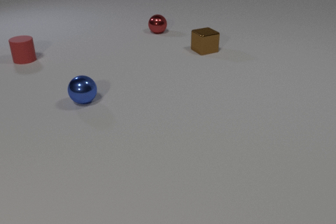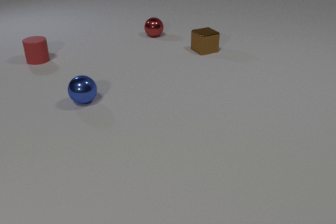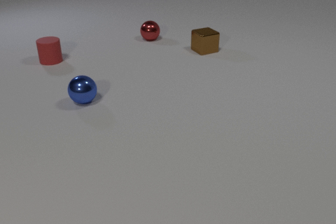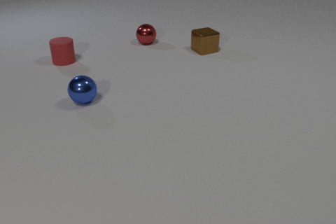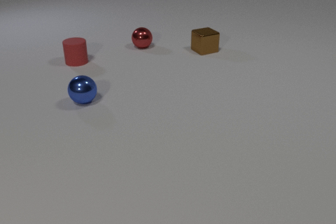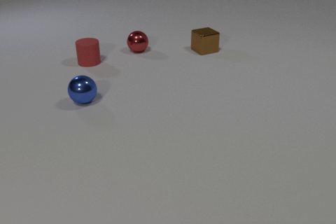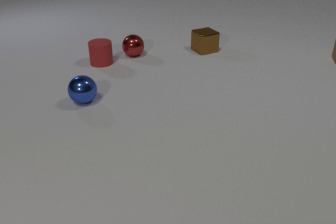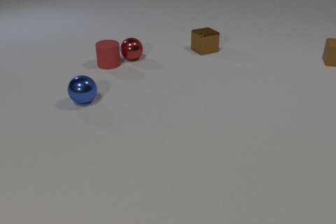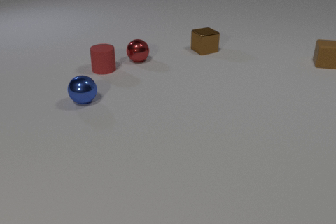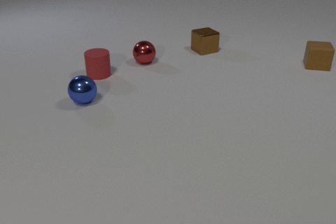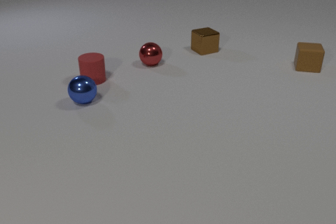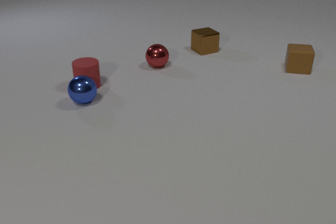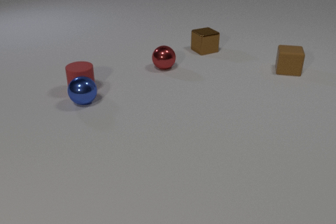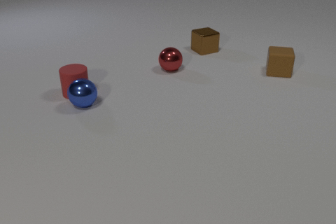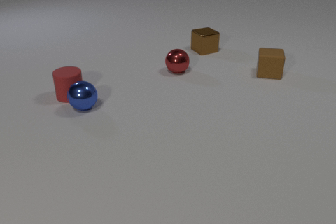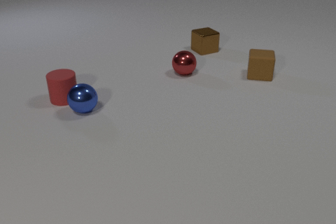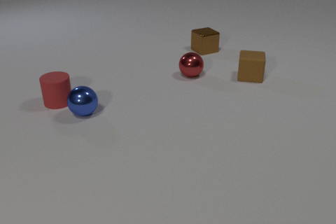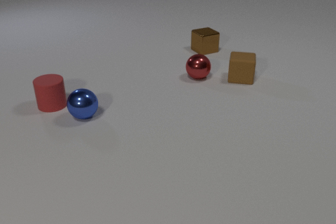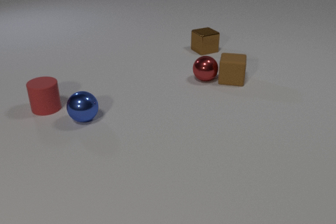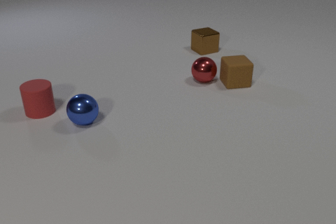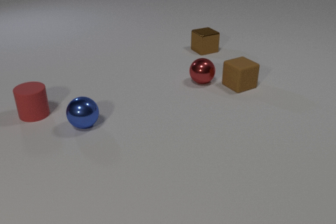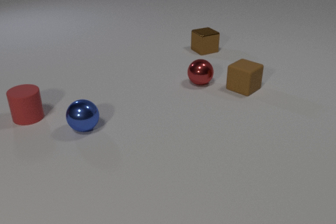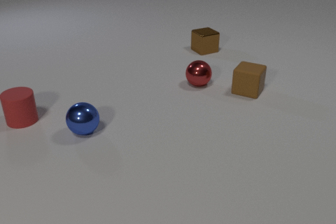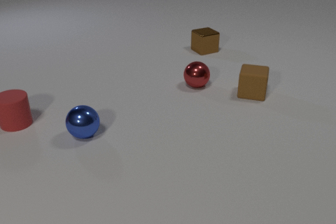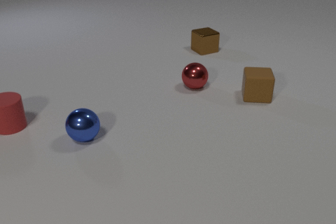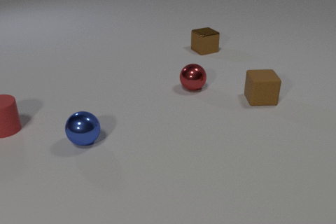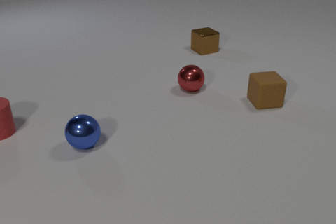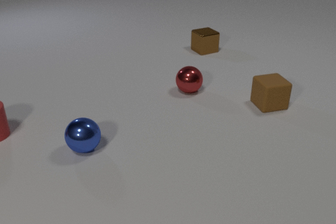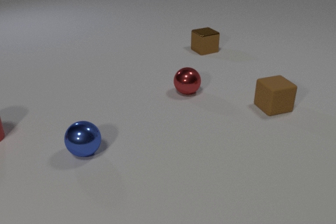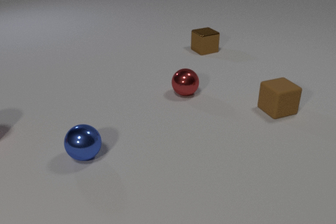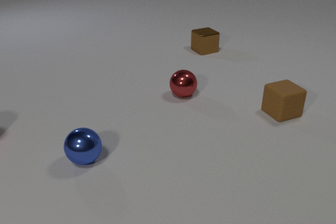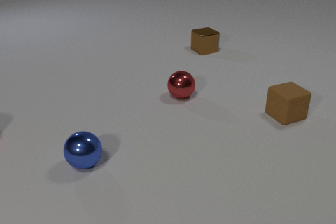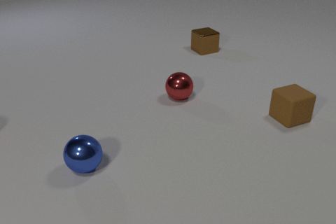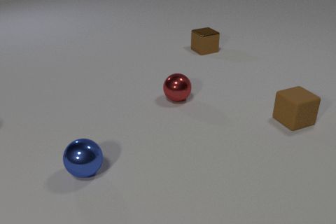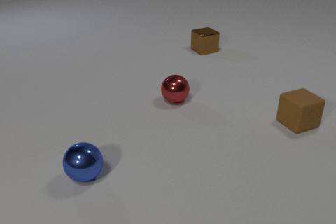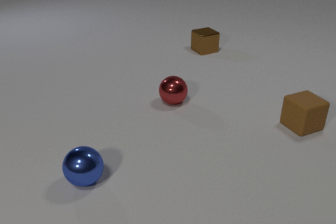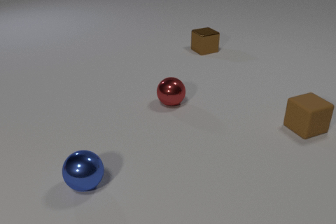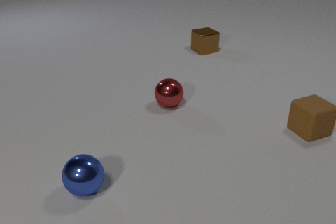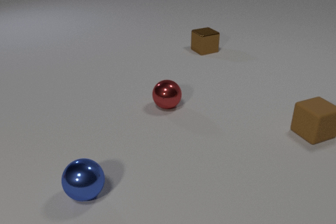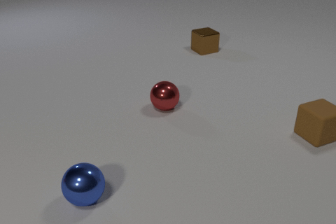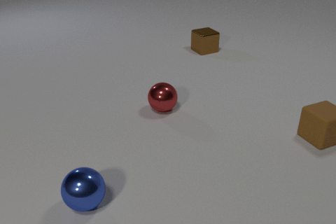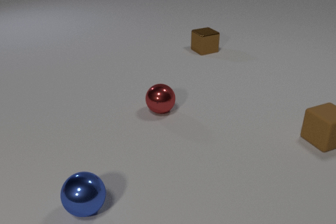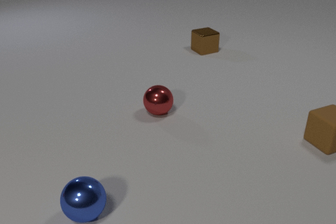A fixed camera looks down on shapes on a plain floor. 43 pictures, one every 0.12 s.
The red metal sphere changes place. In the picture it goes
toward the camera.
The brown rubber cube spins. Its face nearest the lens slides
to the right.
0.00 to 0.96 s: The red metal sphere rolls toward the camera. The red rubber cylinder slides to the right and toward the camera. The brown rubber cube comes in at the right edge, slides to the left and toward the camera. The red metal sphere and the red rubber cylinder collide.
0.96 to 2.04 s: The red metal sphere rolls to the right and toward the camera. The red rubber cylinder slides toward the camera and to the left. The brown rubber cube slides to the left and toward the camera. The blue metal sphere rolls toward the camera. The red rubber cylinder and the blue metal sphere collide.
2.04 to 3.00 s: The red metal sphere rolls toward the camera. The red rubber cylinder slides to the left and toward the camera. The brown rubber cube slides toward the camera and to the right, spins counterclockwise seen from above by about 105 degrees, its near face sliding to the right. The blue metal sphere rolls toward the camera. The red metal sphere and the brown rubber cube collide.
3.00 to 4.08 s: The red metal sphere rolls toward the camera and to the left. The red rubber cylinder slides to the left and toward the camera, leaves at the left edge. The brown rubber cube slides toward the camera and to the right, spins so that its near face slides to the right, counterclockwise seen from above. The blue metal sphere rolls toward the camera.
4.08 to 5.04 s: The red metal sphere rolls toward the camera and to the left. The brown rubber cube slides to the right and toward the camera. The blue metal sphere rolls toward the camera.
Are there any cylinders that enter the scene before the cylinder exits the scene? no.
How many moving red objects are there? 2.
What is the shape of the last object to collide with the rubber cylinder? sphere.
